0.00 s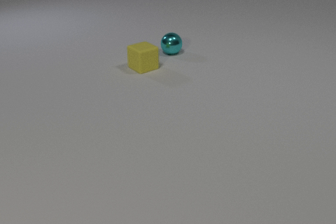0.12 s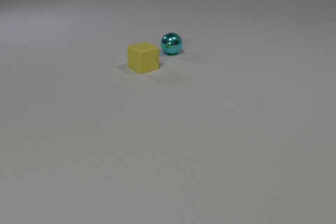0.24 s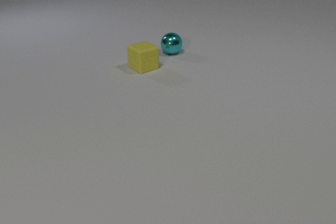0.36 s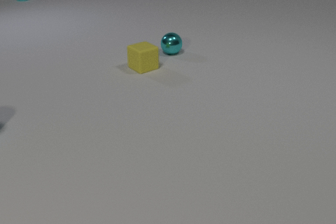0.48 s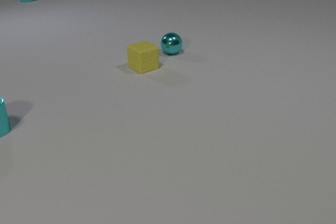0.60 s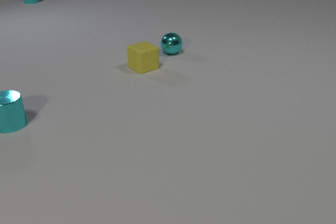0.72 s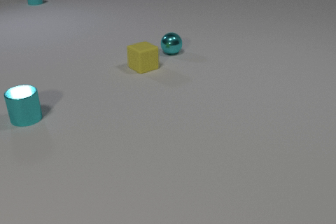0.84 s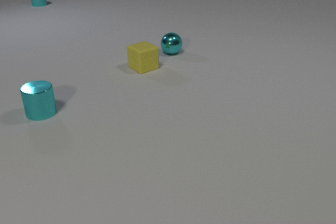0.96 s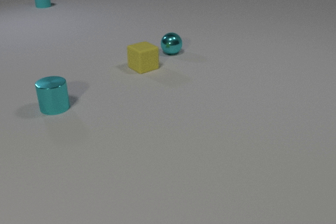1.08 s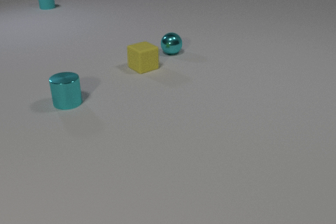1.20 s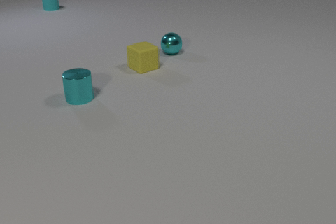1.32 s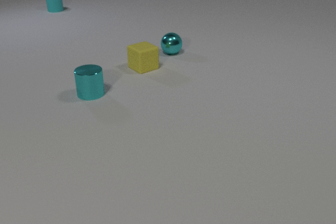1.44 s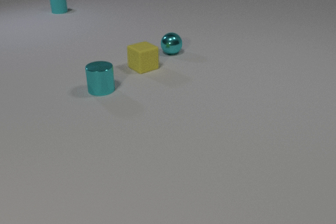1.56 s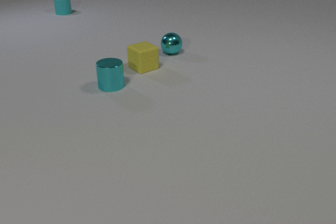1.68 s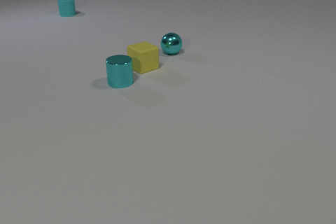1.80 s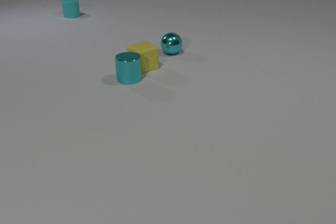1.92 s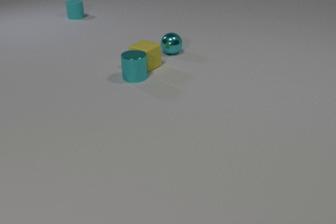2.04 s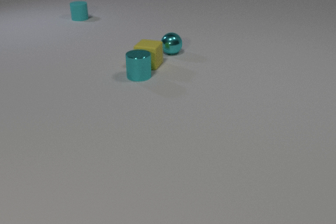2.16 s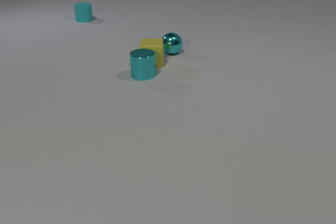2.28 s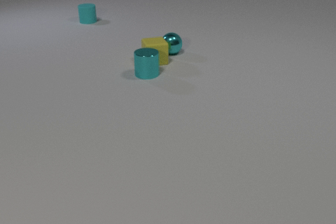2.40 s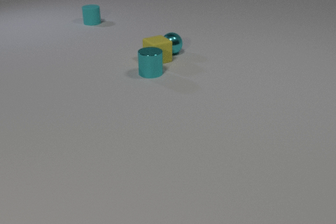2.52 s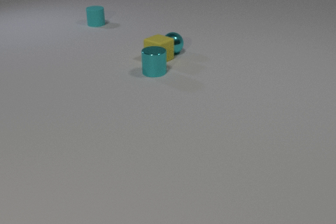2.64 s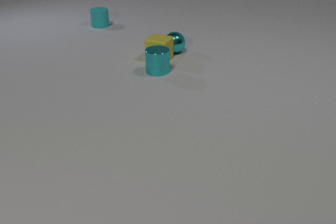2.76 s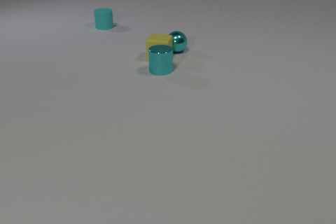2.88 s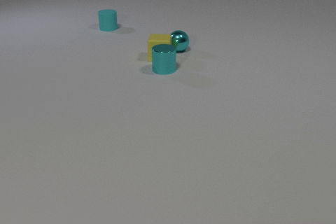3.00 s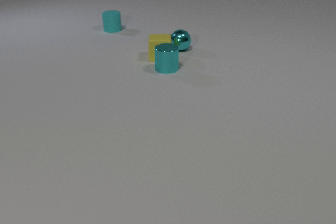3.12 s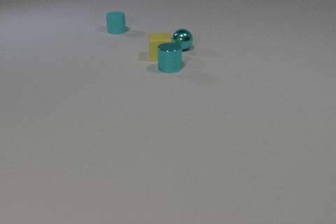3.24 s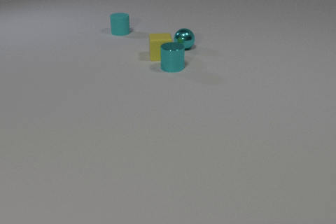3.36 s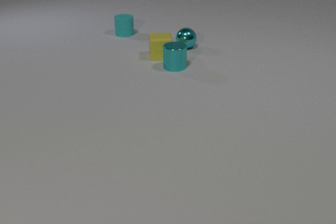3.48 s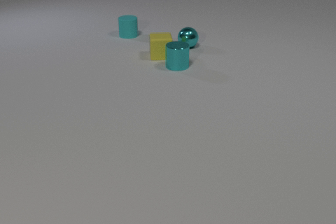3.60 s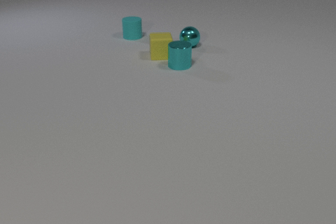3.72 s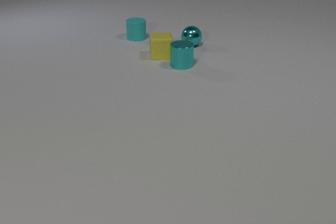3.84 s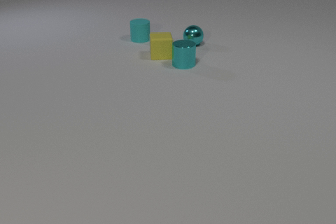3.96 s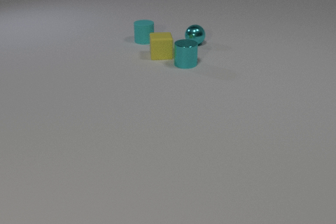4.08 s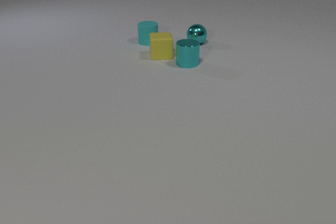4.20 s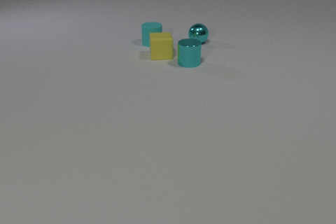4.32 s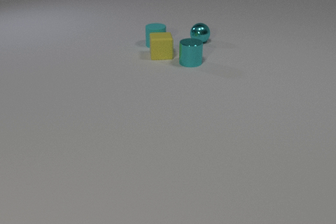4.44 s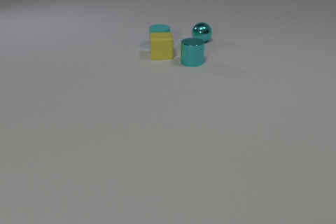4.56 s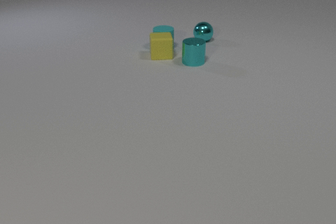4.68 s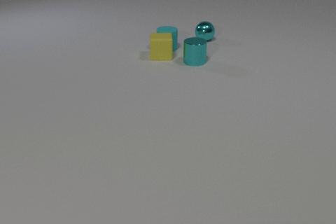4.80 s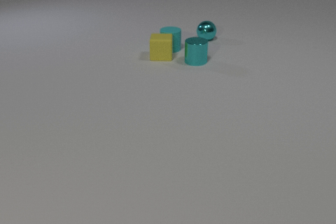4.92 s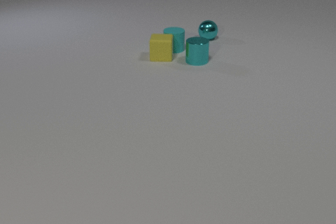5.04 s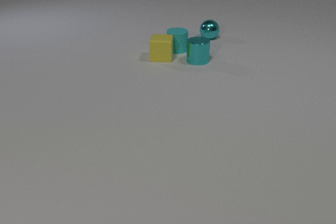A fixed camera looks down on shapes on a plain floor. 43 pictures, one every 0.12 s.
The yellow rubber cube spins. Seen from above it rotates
counterclockwise.
The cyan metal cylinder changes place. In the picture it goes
to the right.
0.00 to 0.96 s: The cyan metal cylinder comes in at the left edge, slides to the right and away from the camera. The cyan rubber cylinder comes in at the top edge, slides toward the camera and to the right.
0.96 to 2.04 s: The cyan metal cylinder slides to the right and away from the camera. The yellow rubber cube slides away from the camera and to the right, spins so that its near face slides to the right, counterclockwise seen from above. The cyan rubber cylinder slides toward the camera and to the right. The cyan metal cylinder and the yellow rubber cube collide.
2.04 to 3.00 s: The cyan metal cylinder slides to the right and away from the camera. The yellow rubber cube slides away from the camera and to the right, spins so that its near face slides to the right, counterclockwise seen from above. The cyan metal sphere rolls away from the camera and to the right. The cyan rubber cylinder slides toward the camera and to the right. The yellow rubber cube and the cyan metal sphere collide.
3.00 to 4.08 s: The cyan metal cylinder slides to the right and away from the camera. The cyan metal sphere rolls away from the camera and to the right. The cyan rubber cylinder slides toward the camera and to the right.
4.08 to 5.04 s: The cyan metal cylinder slides to the right and away from the camera. The yellow rubber cube slides toward the camera. The cyan metal sphere rolls away from the camera and to the right. The cyan rubber cylinder slides to the right and toward the camera. The yellow rubber cube and the cyan rubber cylinder collide.
What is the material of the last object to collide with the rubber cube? rubber.
What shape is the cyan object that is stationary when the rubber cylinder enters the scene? sphere.
What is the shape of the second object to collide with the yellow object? sphere.
